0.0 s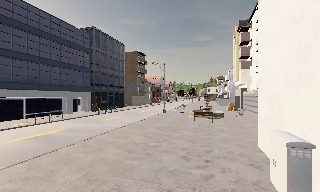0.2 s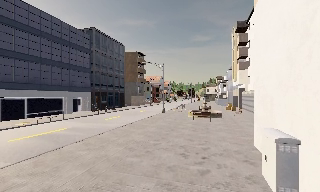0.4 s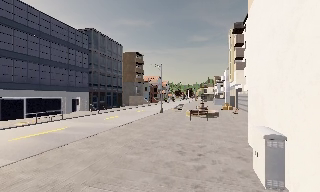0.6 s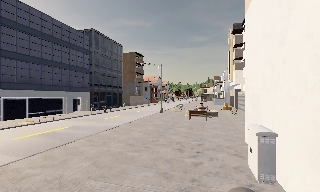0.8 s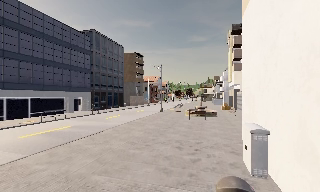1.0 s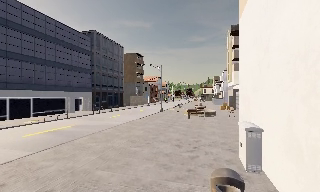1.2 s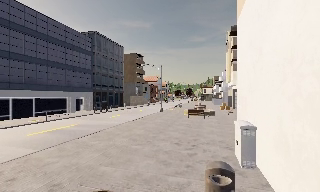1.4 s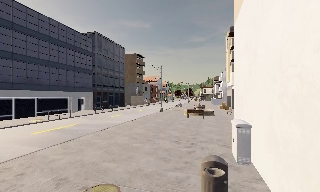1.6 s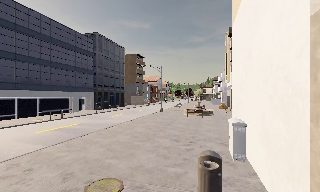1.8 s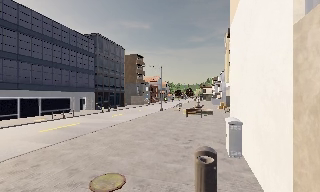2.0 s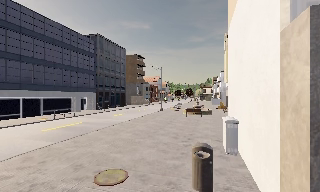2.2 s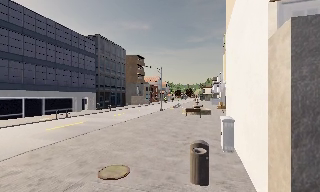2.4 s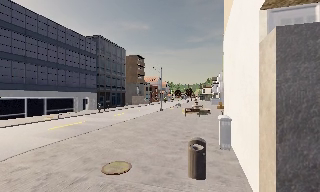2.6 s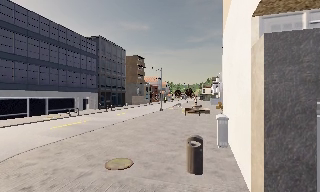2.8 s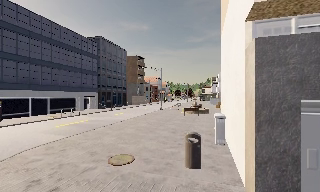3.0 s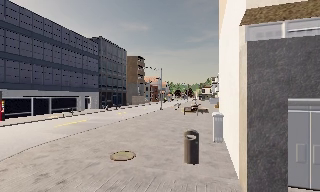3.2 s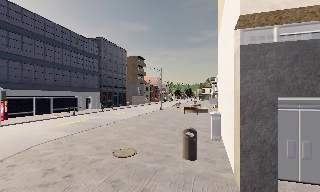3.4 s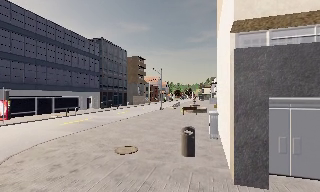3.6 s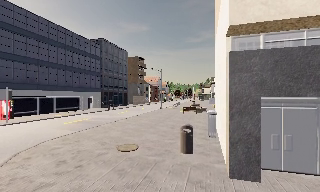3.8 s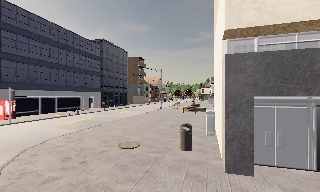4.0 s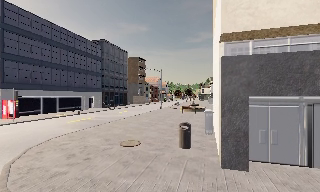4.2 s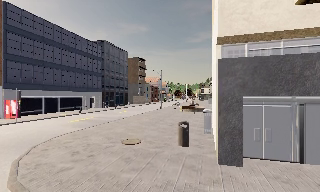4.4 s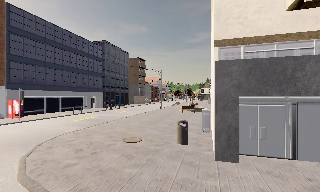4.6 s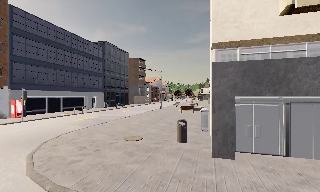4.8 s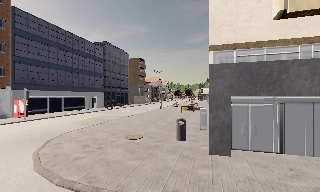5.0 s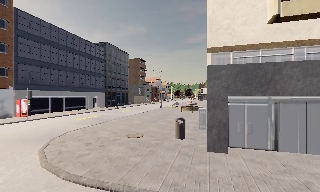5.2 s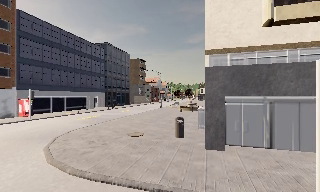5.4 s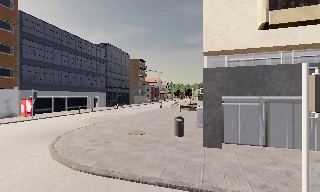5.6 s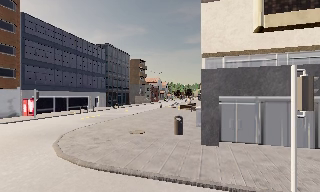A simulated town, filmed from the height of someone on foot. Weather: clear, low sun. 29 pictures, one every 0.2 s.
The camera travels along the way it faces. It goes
backward.
0.0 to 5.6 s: The camera travels backward, about 9 m, so what stands in front gets smaller.
The film runs backward here.
